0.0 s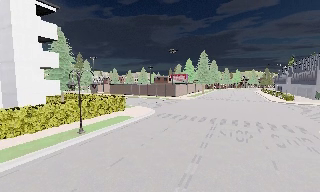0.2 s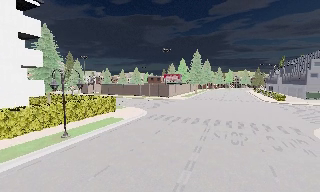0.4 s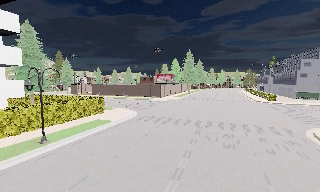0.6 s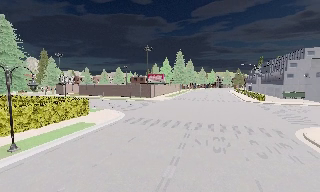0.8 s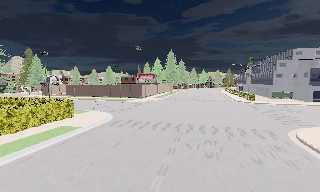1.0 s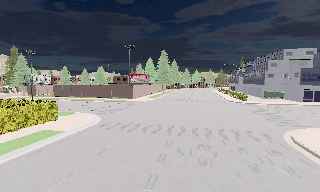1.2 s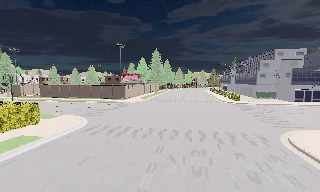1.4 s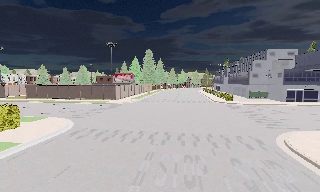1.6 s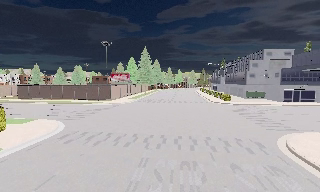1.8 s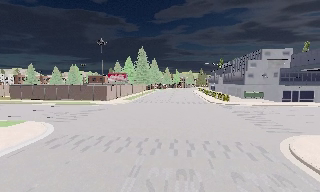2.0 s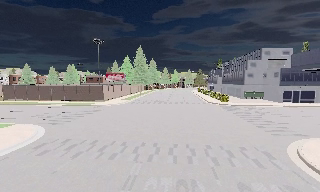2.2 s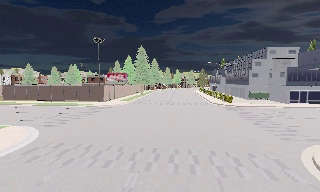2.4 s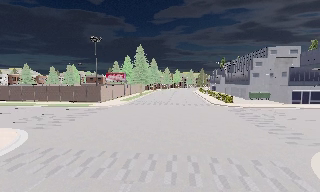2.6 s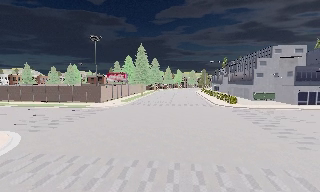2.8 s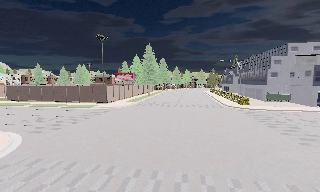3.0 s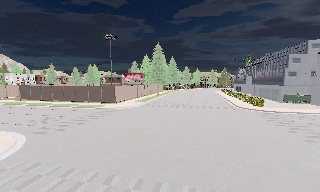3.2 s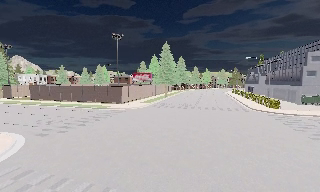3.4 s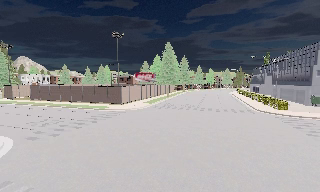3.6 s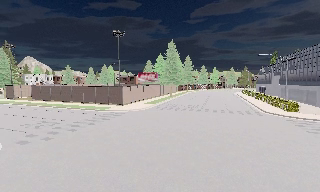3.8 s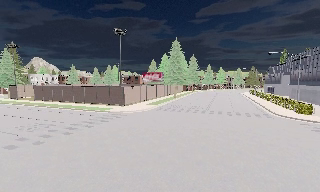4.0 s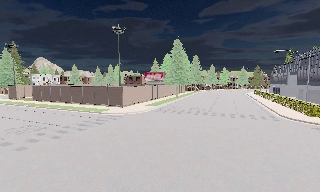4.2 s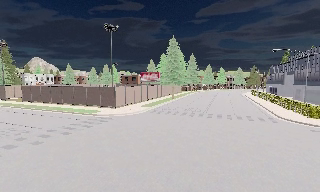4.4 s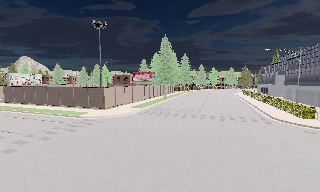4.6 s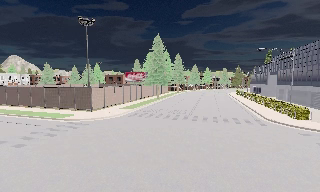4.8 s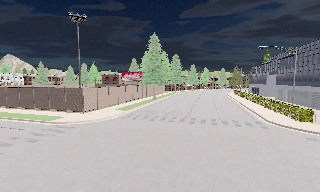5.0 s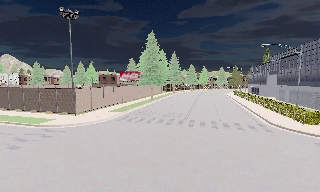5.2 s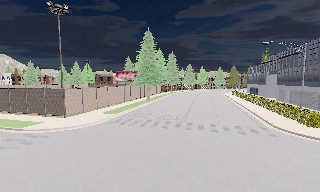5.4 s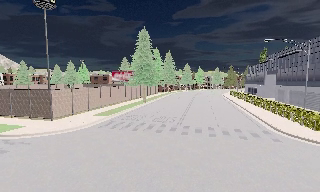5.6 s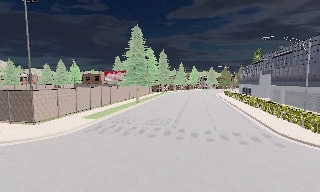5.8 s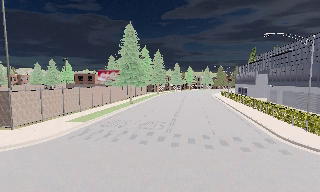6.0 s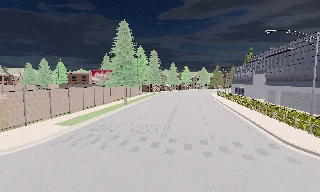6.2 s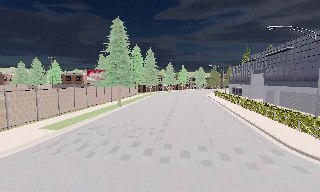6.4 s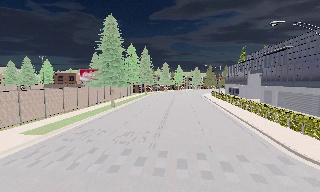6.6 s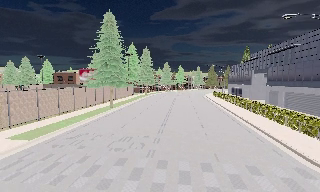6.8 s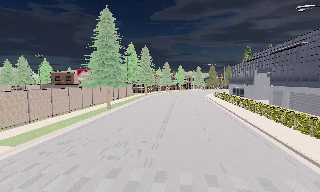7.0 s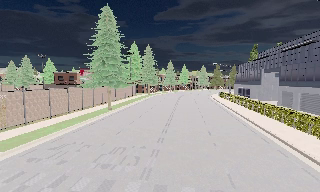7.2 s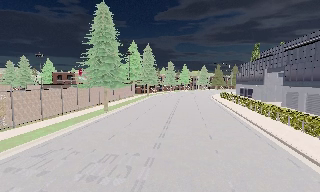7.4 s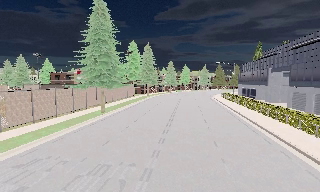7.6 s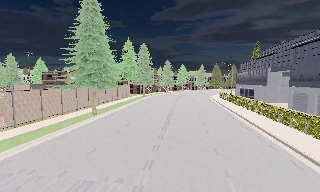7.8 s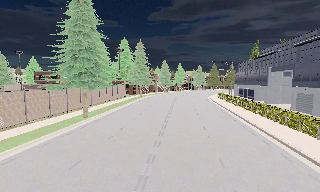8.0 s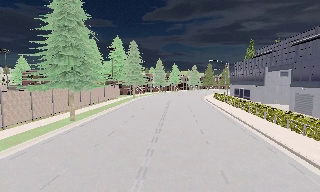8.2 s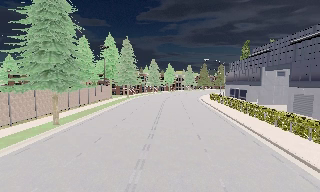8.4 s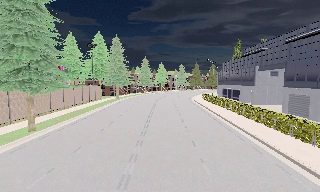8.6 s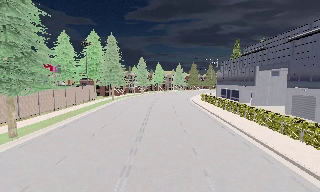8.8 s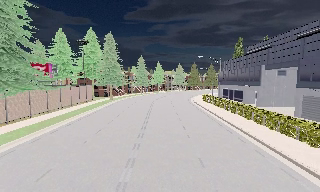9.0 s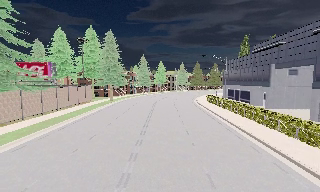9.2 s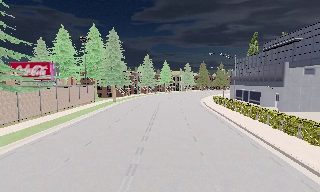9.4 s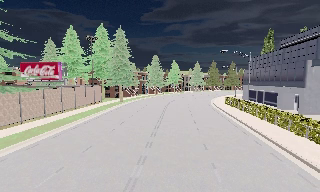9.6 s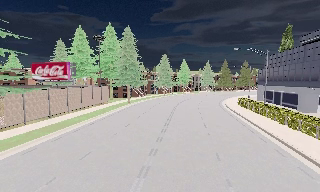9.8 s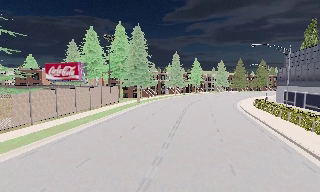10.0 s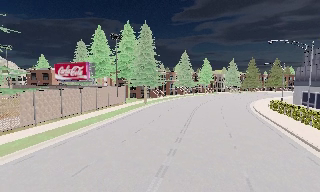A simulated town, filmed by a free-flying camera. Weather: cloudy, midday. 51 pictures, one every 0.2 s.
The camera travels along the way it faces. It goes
forward.
0.0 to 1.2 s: The camera pans to its right, which is clockwise from overhead, by about 15 degrees. It travels forward, about 5 m, so what stands in front looms larger.
1.2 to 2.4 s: The camera travels forward, about 4.5 m, so what stands in front looms larger.
2.4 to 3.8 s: The camera pans to its left, which is counterclockwise from overhead, by about 15 degrees. It travels forward, about 7 m, so what stands in front looms larger.
3.8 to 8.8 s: The camera pans to its right, which is clockwise from overhead, by about 20 degrees. It travels forward, about 30 m, so what stands in front looms larger.
8.8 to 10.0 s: The camera pans to its left, which is counterclockwise from overhead, by about 15 degrees. It travels forward, about 7 m, so what stands in front looms larger.
The film runs forward here.
